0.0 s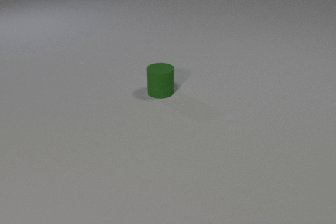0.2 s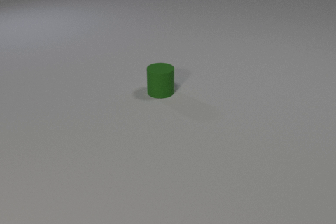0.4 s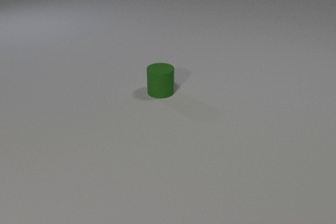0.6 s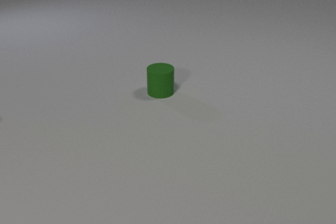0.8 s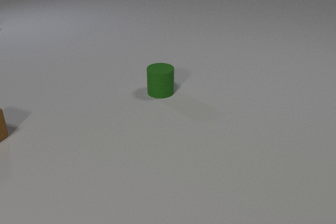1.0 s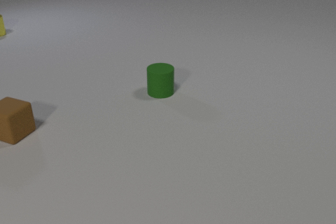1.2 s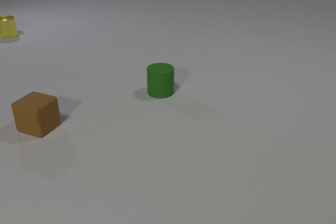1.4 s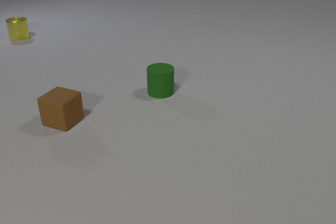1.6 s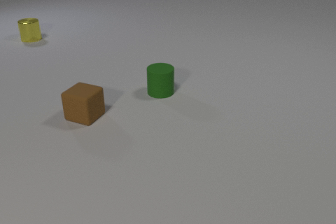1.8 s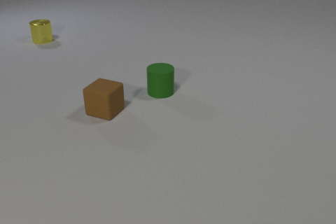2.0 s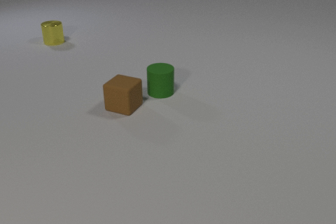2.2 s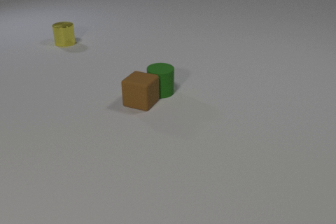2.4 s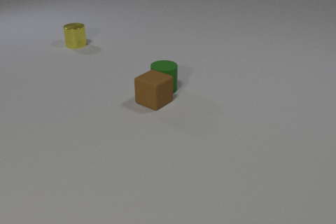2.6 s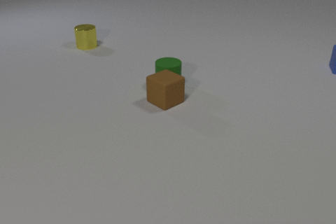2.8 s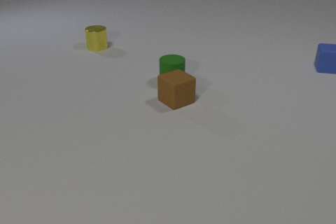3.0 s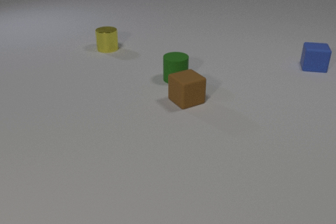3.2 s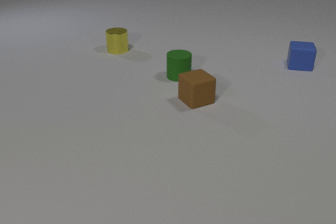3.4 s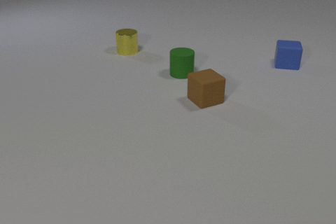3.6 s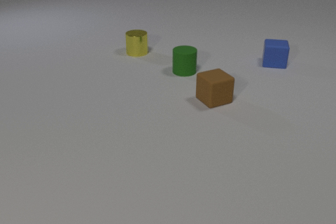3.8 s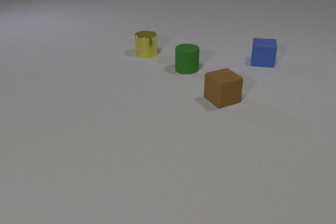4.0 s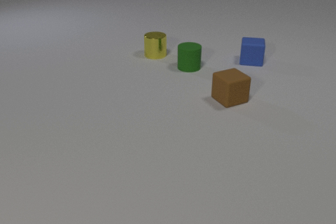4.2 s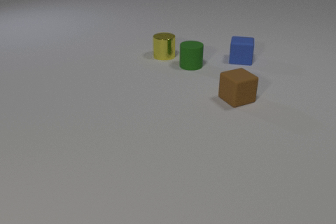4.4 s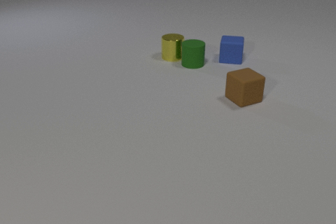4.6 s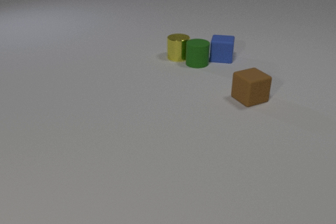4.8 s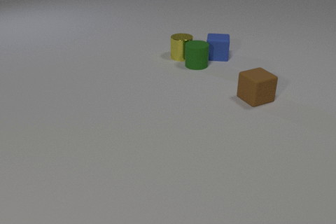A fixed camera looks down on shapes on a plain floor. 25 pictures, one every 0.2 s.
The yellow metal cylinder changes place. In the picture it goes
to the right.
The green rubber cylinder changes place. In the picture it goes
away from the camera.
0.0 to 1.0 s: The brown rubber cube comes in at the left edge, slides to the right. The yellow metal cylinder comes in at the left edge, slides to the right and toward the camera.
1.0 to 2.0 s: The brown rubber cube slides to the right. The yellow metal cylinder slides to the right and toward the camera.
2.0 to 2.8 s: The brown rubber cube slides to the right, spins clockwise seen from above by about 30 degrees, its near face sliding to the left. The green rubber cylinder slides away from the camera and to the right. The yellow metal cylinder slides to the right and toward the camera. The blue rubber cube comes in at the right edge, slides to the left. The brown rubber cube and the green rubber cylinder collide.
2.8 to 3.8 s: The brown rubber cube slides to the right. The green rubber cylinder slides away from the camera and to the right. The yellow metal cylinder slides to the right and toward the camera. The blue rubber cube slides to the left.
3.8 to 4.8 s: The brown rubber cube slides to the right. The green rubber cylinder slides away from the camera and to the right. The yellow metal cylinder slides to the right. The blue rubber cube slides to the left. The green rubber cylinder and the yellow metal cylinder collide. The green rubber cylinder and the blue rubber cube collide.
What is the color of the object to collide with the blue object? green.
How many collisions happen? 3.
Are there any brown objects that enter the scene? yes.
